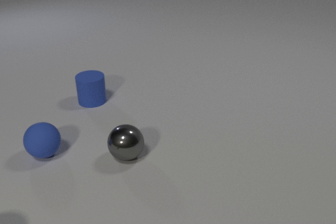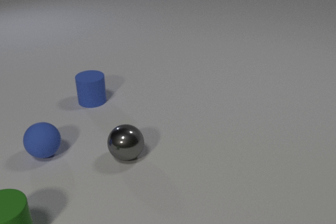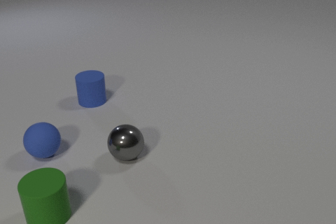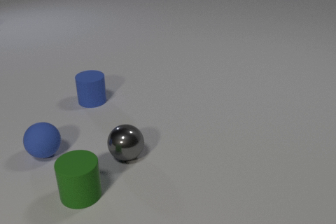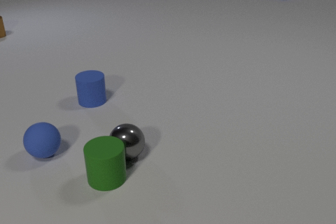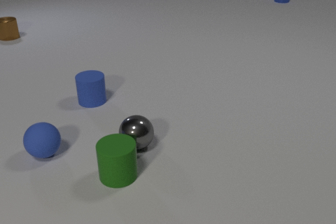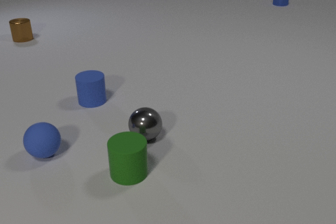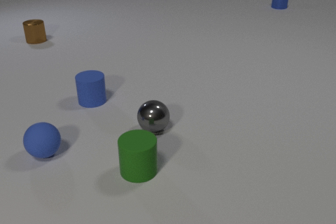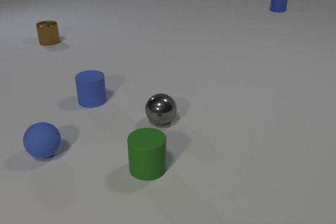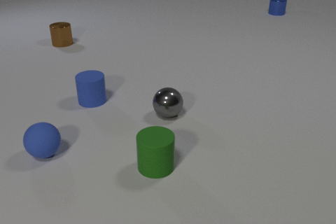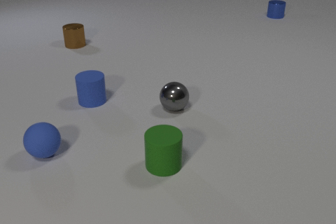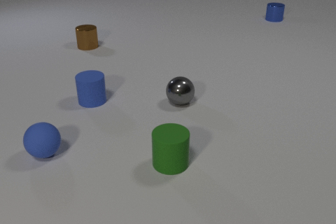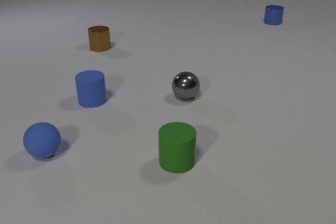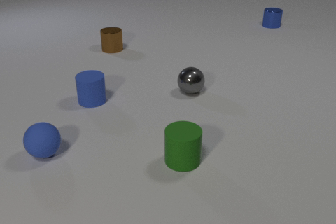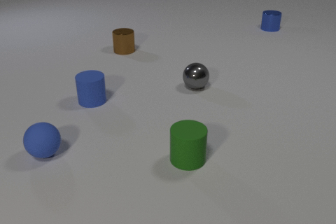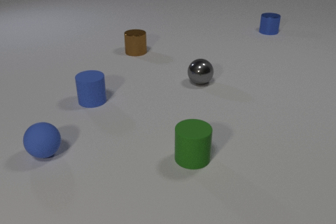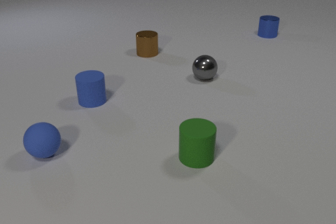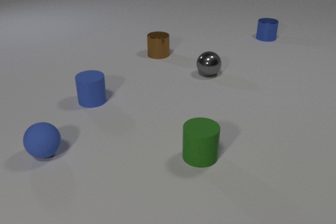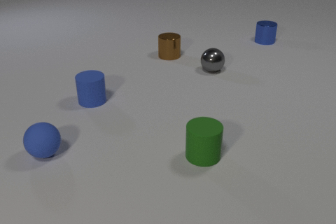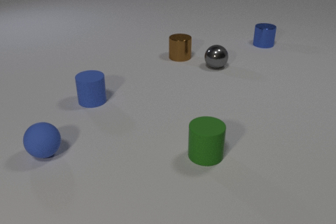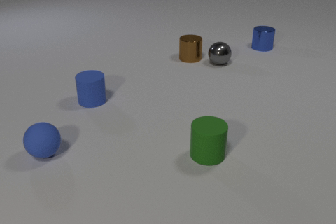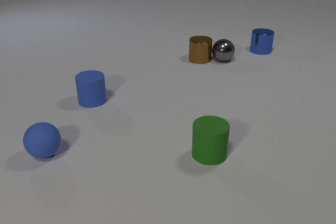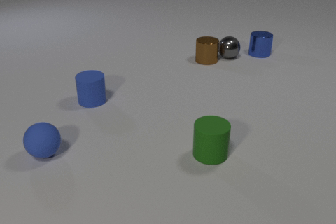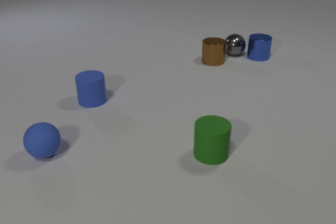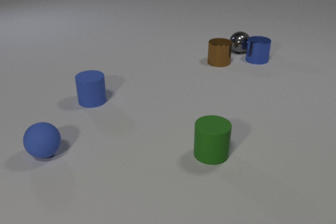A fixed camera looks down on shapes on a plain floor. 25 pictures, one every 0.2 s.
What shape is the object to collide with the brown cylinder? sphere.
How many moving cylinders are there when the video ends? 2.
What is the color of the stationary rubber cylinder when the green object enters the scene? blue.
0.0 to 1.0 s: The green rubber cylinder comes in at the bottom edge, slides to the right and away from the camera. The gray metal sphere rolls away from the camera and to the right. The brown metal cylinder comes in at the left edge, slides to the right and toward the camera. The blue metal cylinder comes in at the top edge, slides toward the camera. The green rubber cylinder and the gray metal sphere collide.
1.0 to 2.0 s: The green rubber cylinder slides to the right. The gray metal sphere rolls away from the camera and to the right. The brown metal cylinder slides to the right and toward the camera. The blue metal cylinder slides toward the camera.
2.0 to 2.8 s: The green rubber cylinder slides to the right and away from the camera. The gray metal sphere rolls away from the camera and to the right. The brown metal cylinder slides to the right and toward the camera. The blue metal cylinder slides toward the camera.
2.8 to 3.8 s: The green rubber cylinder slides to the right and away from the camera. The gray metal sphere rolls away from the camera. The brown metal cylinder slides to the right. The blue metal cylinder slides toward the camera.
3.8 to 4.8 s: The gray metal sphere rolls away from the camera and to the right. The brown metal cylinder slides to the right. The blue metal cylinder slides toward the camera. The gray metal sphere and the brown metal cylinder collide.
